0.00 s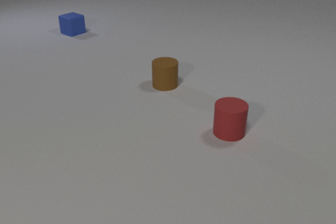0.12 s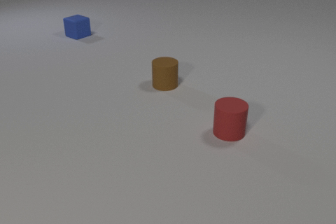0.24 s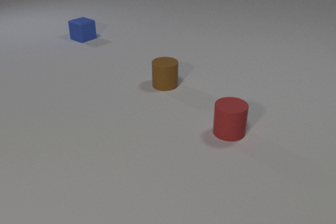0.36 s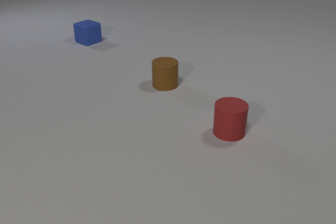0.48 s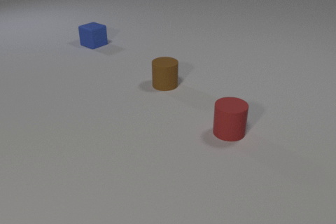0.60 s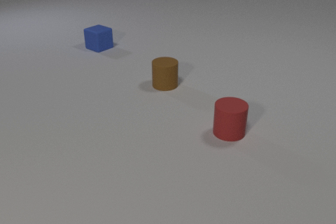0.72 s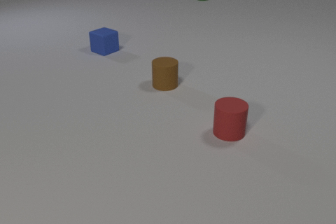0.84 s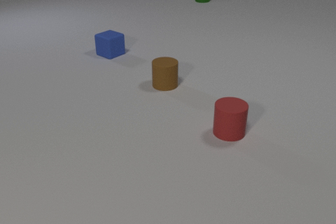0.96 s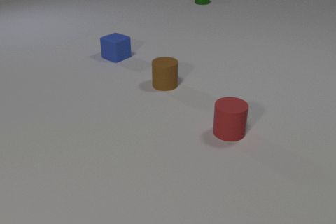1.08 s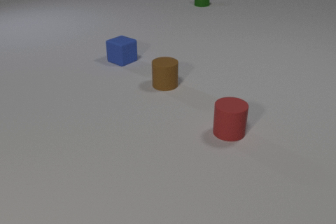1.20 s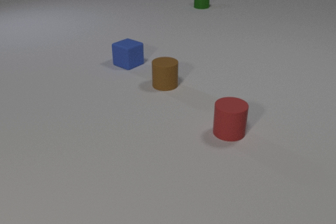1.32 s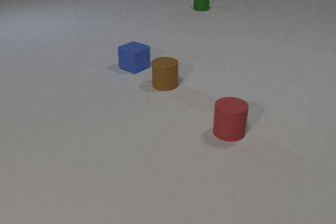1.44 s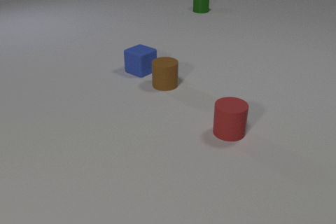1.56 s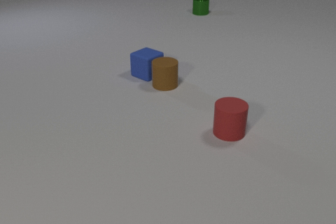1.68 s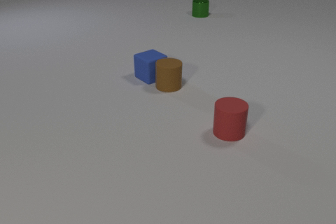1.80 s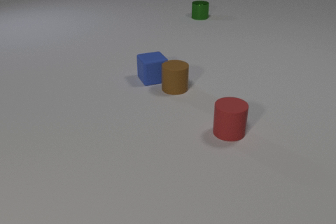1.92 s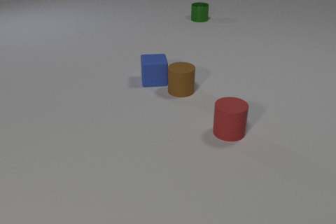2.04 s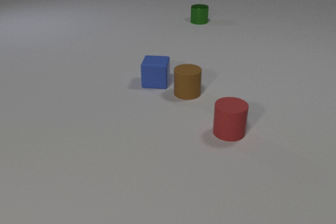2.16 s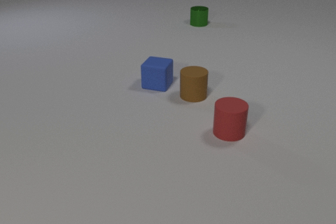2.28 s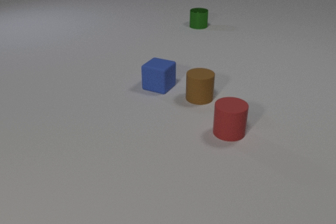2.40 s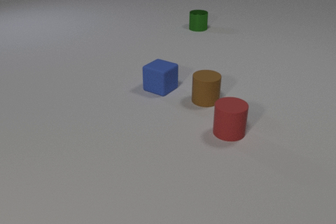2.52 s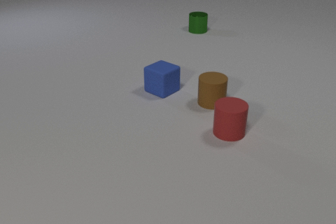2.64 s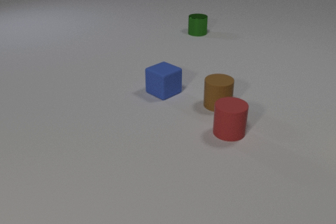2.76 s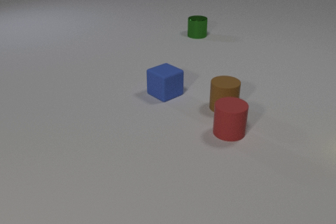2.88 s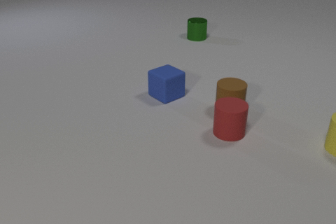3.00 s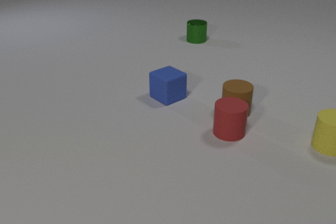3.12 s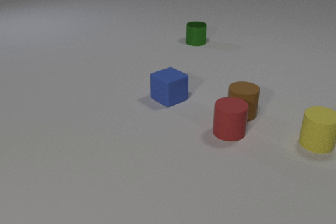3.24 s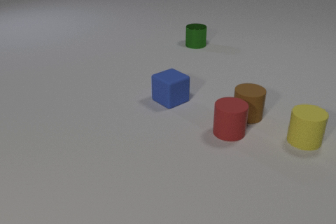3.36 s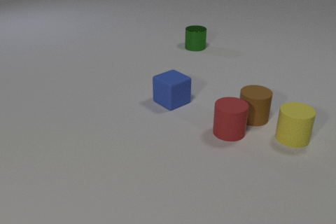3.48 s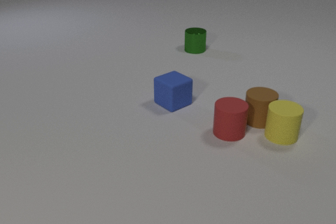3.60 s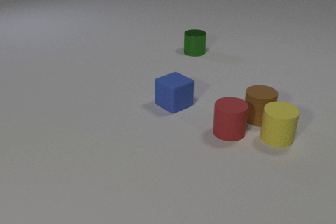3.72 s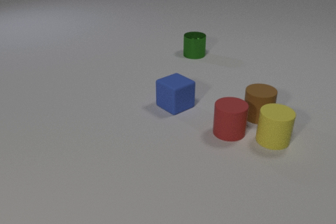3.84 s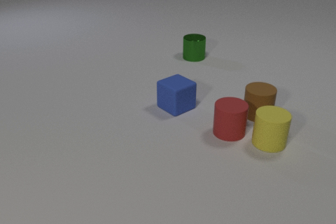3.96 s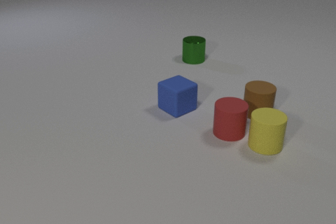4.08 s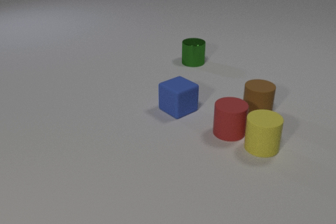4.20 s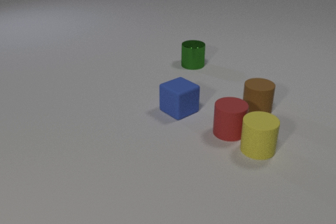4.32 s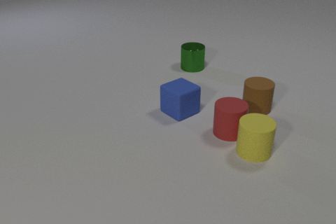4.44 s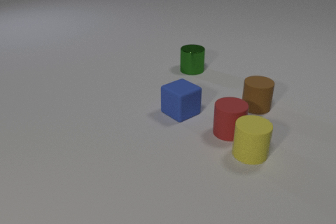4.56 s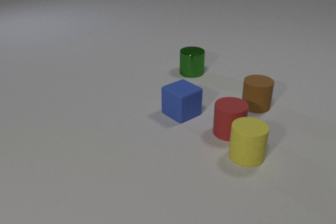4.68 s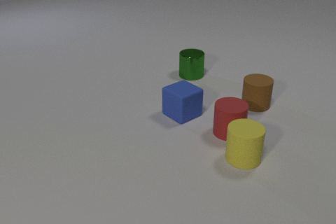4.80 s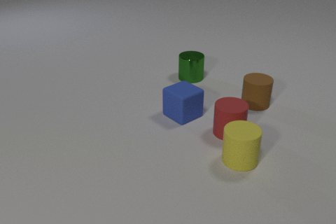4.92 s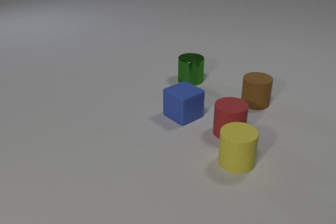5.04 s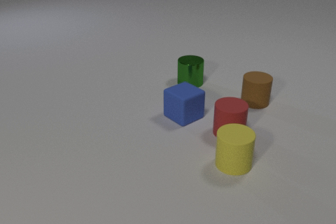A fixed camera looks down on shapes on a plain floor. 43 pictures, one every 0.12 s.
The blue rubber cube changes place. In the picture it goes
toward the camera.
The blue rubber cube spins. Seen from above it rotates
clockwise.
0.00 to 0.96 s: The blue rubber cube slides toward the camera and to the right. The green metal cylinder comes in at the top edge, slides toward the camera.
0.96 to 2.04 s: The blue rubber cube slides toward the camera and to the right, spins so that its near face slides to the left, clockwise seen from above. The brown rubber cylinder slides to the right and toward the camera. The green metal cylinder slides toward the camera. The blue rubber cube and the brown rubber cylinder collide.
2.04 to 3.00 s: The blue rubber cube slides toward the camera, spins clockwise seen from above by about 45 degrees, its near face sliding to the left. The brown rubber cylinder slides to the right and toward the camera. The yellow rubber cylinder comes in at the right edge, slides to the left. The green metal cylinder slides toward the camera.
3.00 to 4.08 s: The blue rubber cube slides toward the camera and to the right. The brown rubber cylinder slides to the right. The yellow rubber cylinder slides to the left. The green metal cylinder slides toward the camera. The brown rubber cylinder and the yellow rubber cylinder collide.
4.08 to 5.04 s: The blue rubber cube slides toward the camera. The brown rubber cylinder slides away from the camera. The yellow rubber cylinder slides toward the camera and to the left. The green metal cylinder slides toward the camera.
How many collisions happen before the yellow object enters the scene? 1.
What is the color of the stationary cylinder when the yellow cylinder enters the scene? red.
How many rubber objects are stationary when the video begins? 2.
